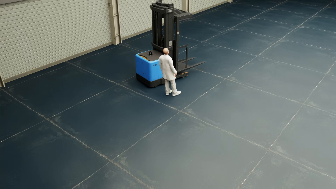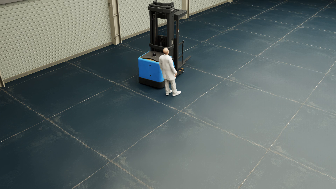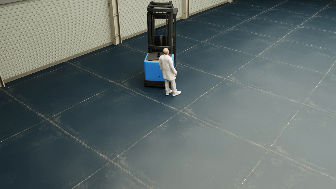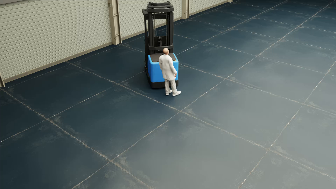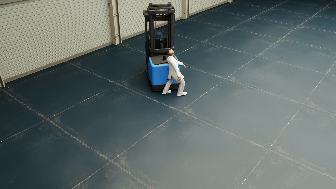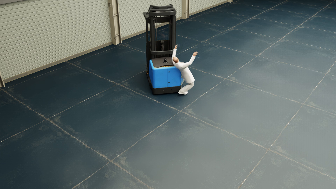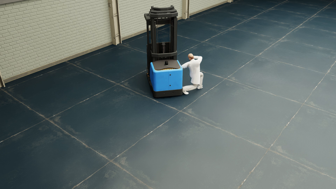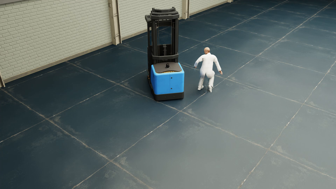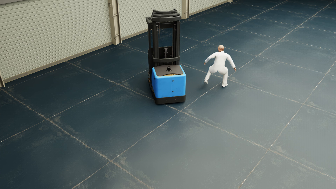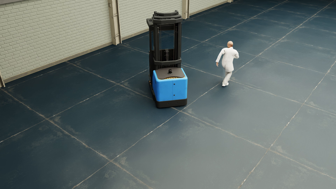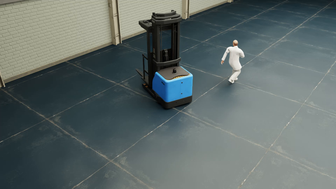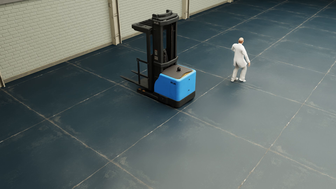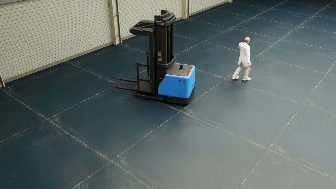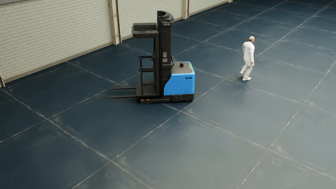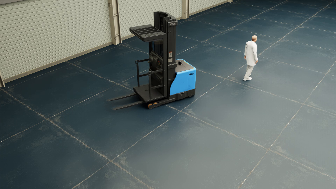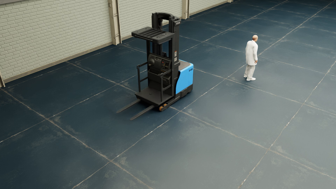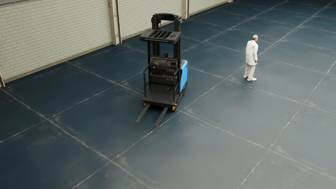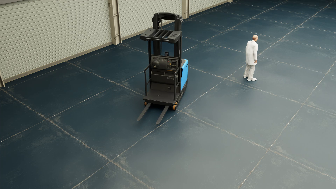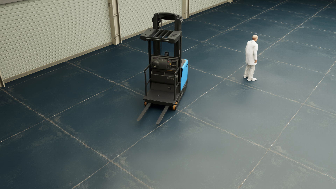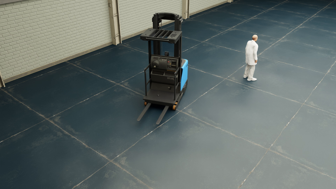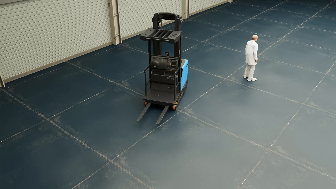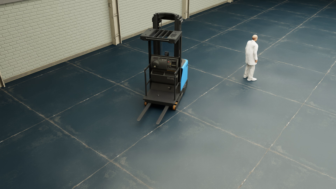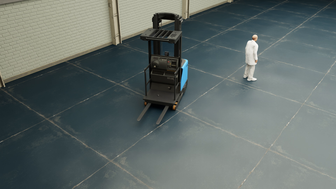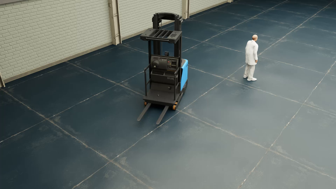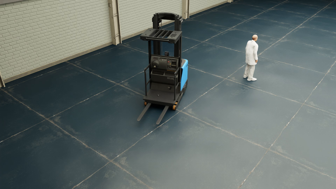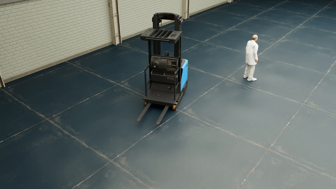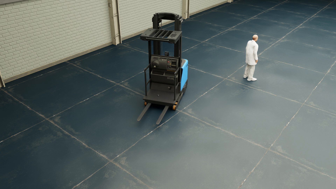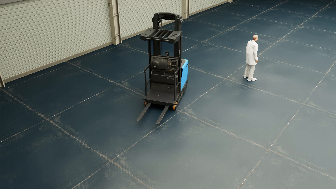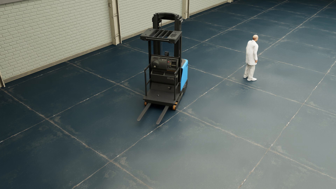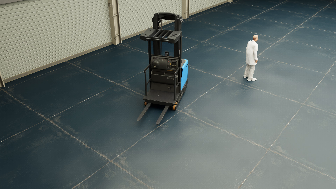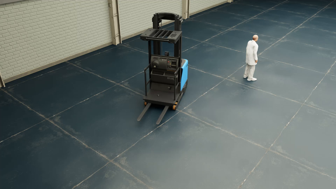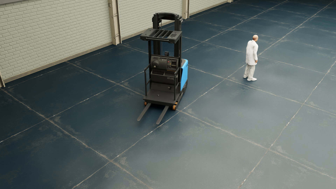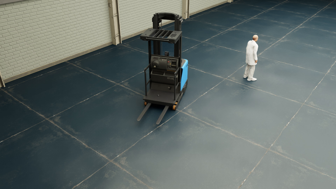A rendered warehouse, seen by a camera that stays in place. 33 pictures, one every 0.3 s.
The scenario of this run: Near miss between a forklift and a person.
